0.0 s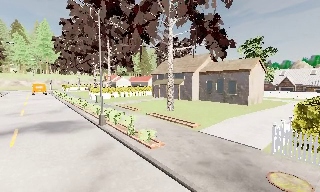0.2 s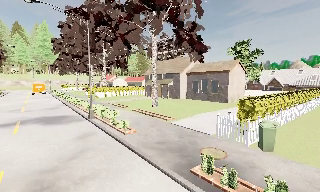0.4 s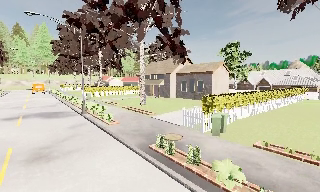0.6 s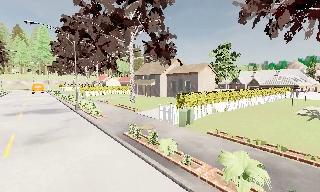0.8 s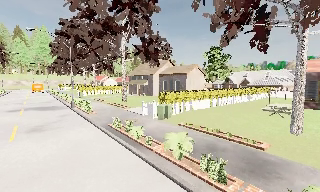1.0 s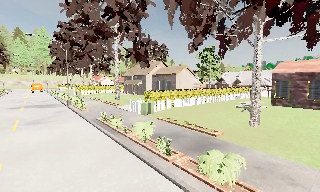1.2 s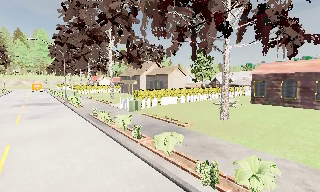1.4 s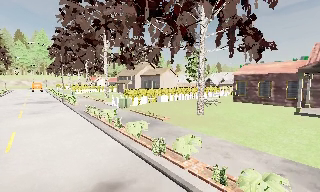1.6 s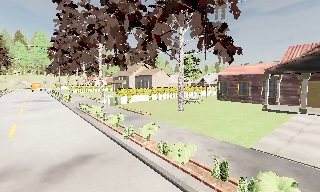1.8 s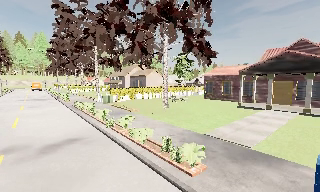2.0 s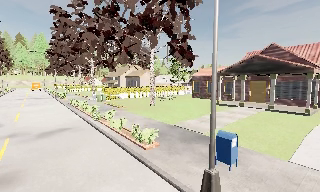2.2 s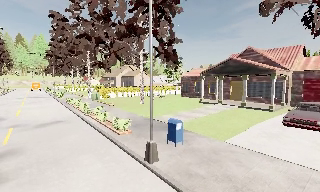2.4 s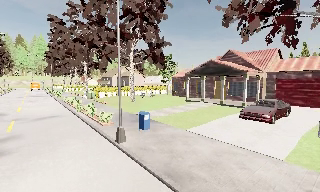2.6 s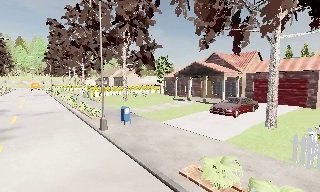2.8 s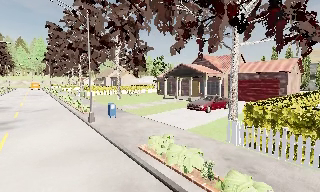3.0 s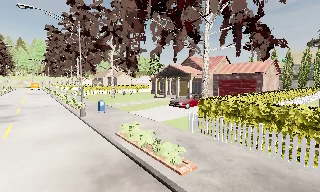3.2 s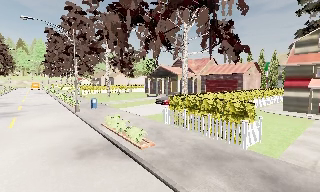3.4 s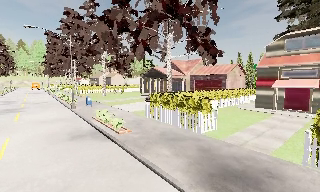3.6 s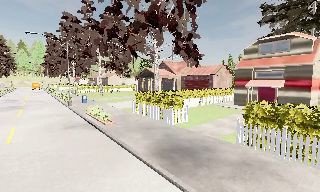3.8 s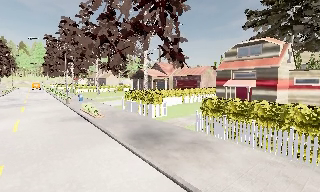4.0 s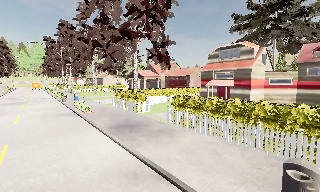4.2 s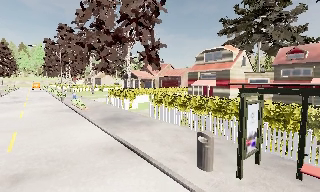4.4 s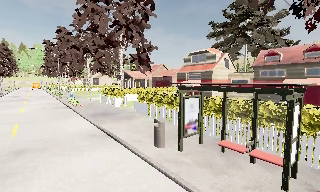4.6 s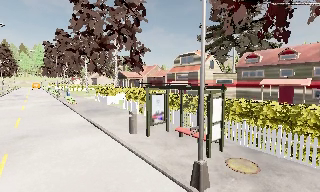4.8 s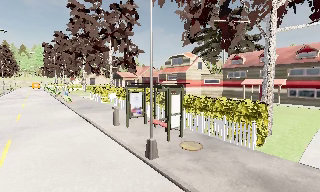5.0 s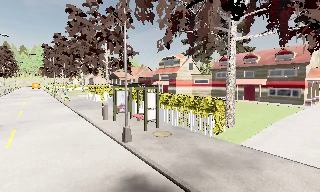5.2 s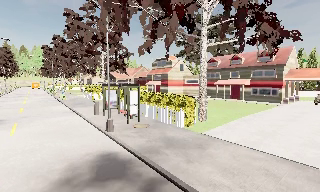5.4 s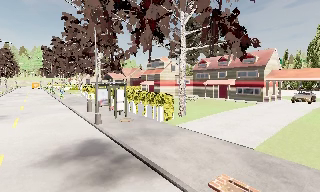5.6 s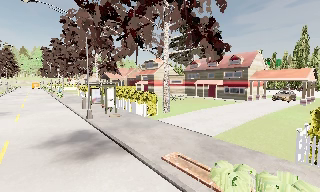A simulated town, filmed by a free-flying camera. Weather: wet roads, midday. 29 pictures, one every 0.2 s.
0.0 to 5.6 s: The camera travels backward and to its right, about 65 m, so what stands in front gets smaller.
The film runs backward here.
